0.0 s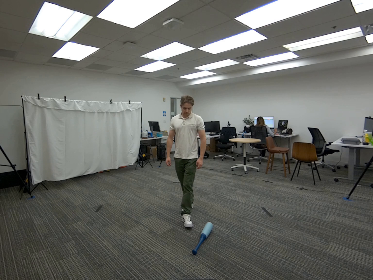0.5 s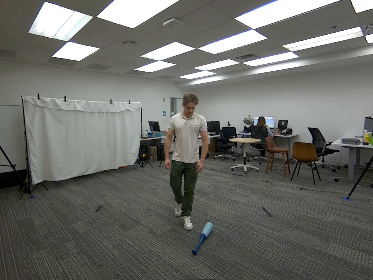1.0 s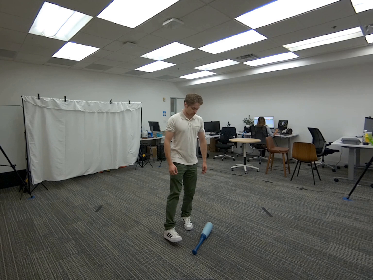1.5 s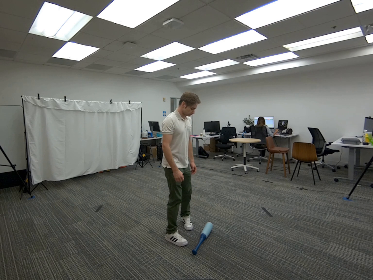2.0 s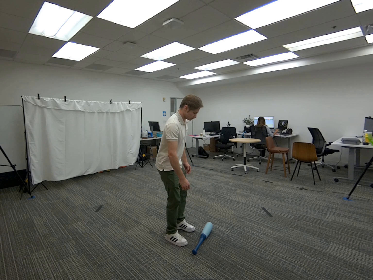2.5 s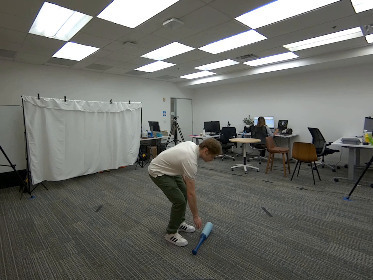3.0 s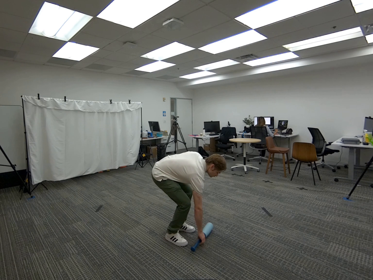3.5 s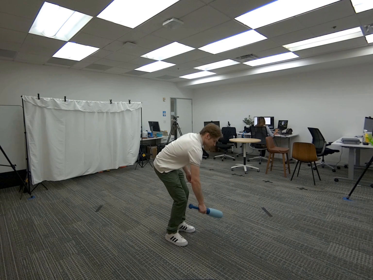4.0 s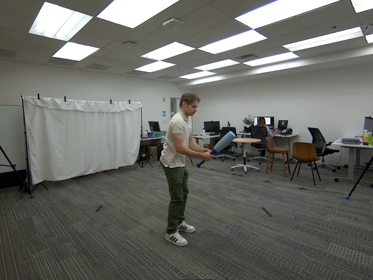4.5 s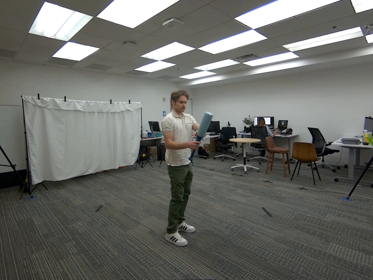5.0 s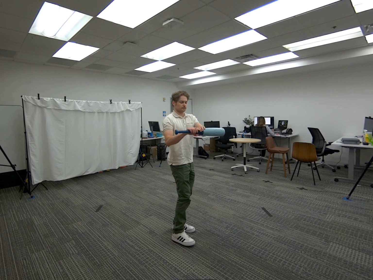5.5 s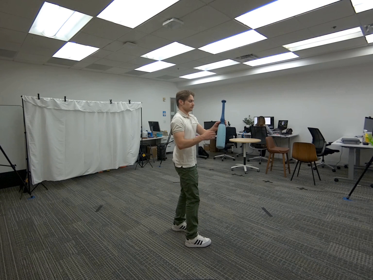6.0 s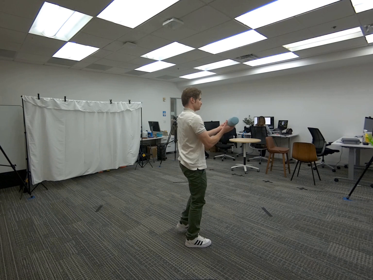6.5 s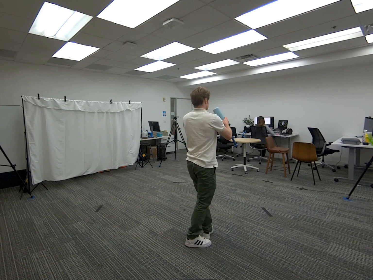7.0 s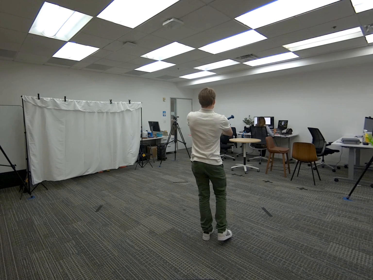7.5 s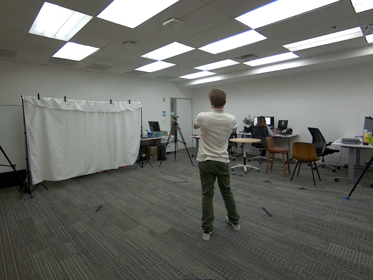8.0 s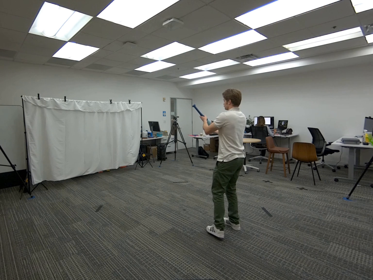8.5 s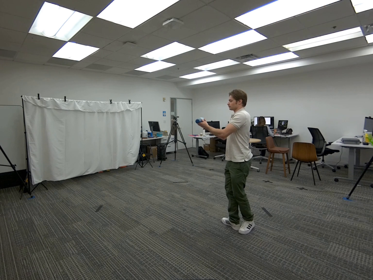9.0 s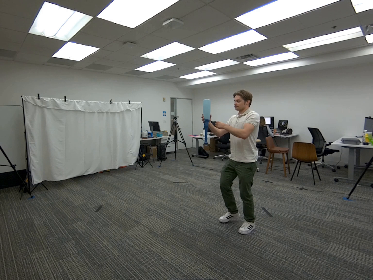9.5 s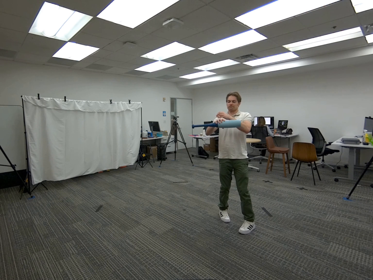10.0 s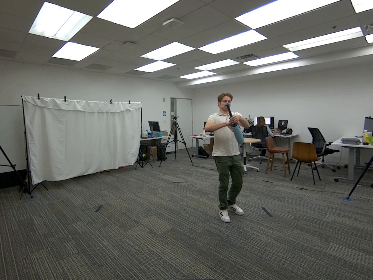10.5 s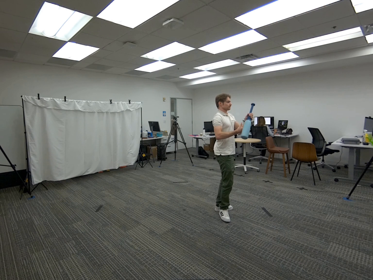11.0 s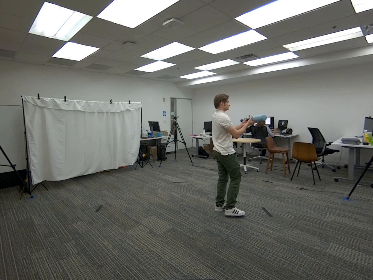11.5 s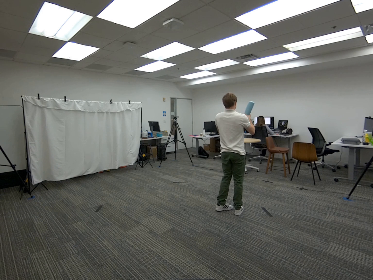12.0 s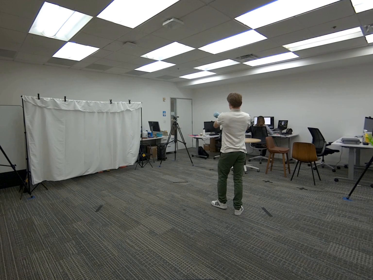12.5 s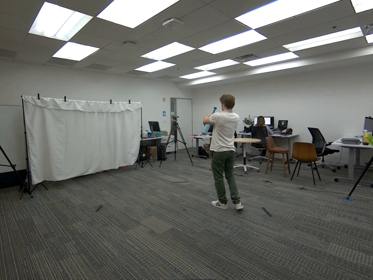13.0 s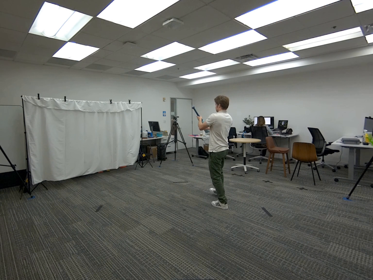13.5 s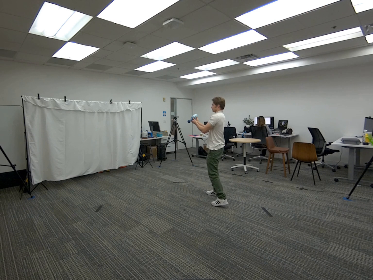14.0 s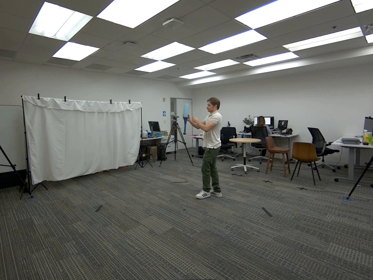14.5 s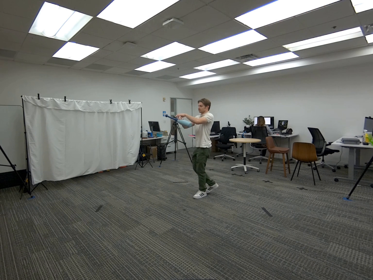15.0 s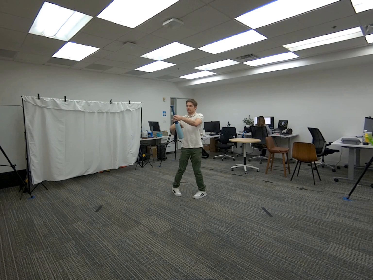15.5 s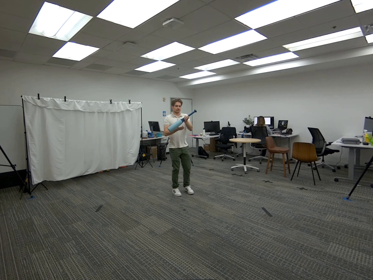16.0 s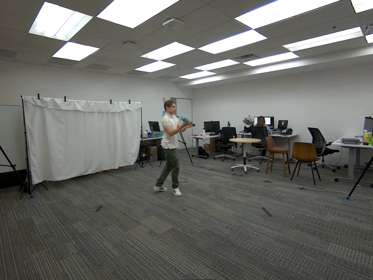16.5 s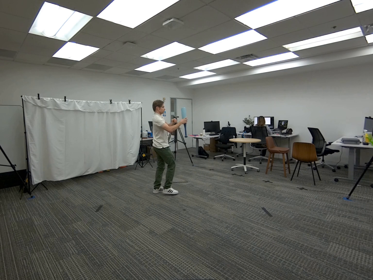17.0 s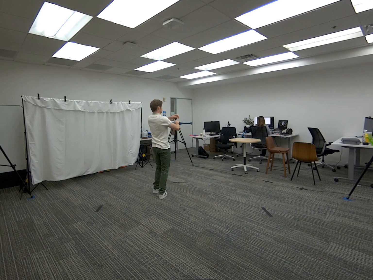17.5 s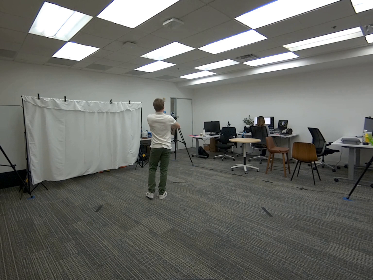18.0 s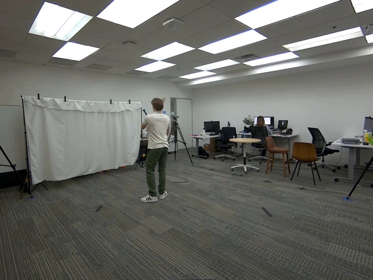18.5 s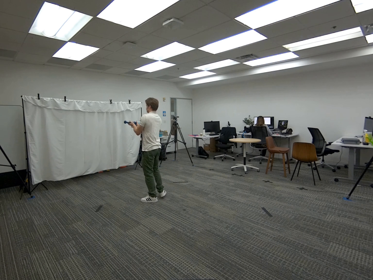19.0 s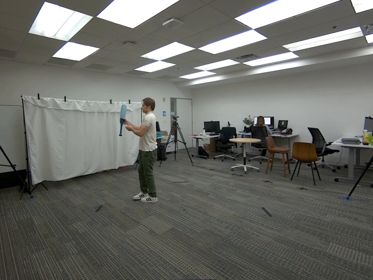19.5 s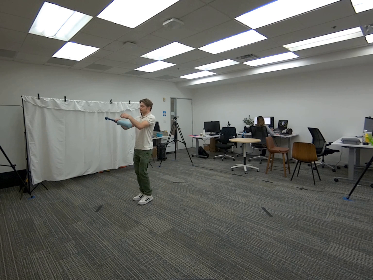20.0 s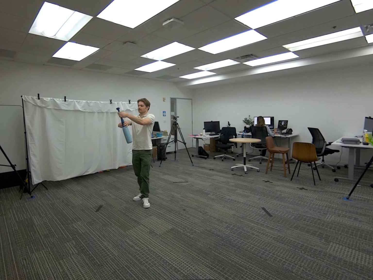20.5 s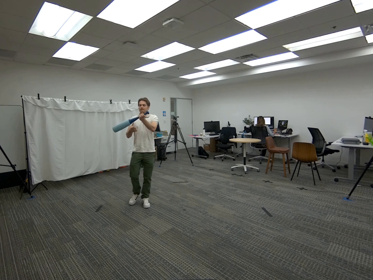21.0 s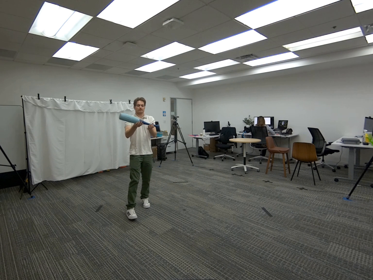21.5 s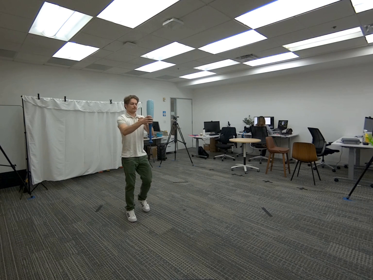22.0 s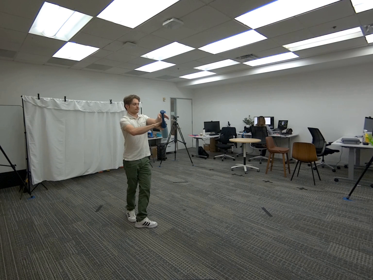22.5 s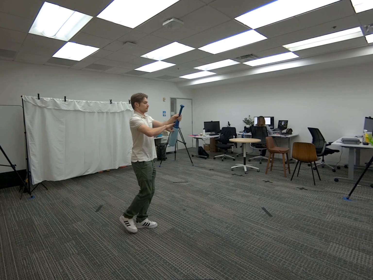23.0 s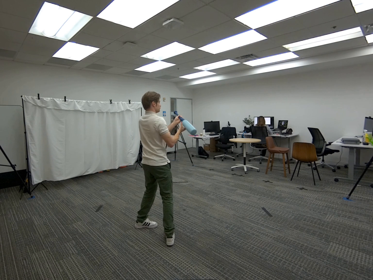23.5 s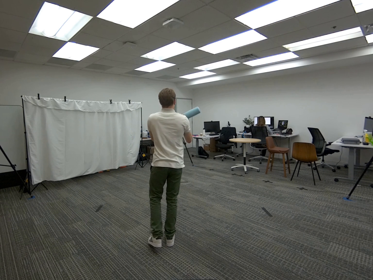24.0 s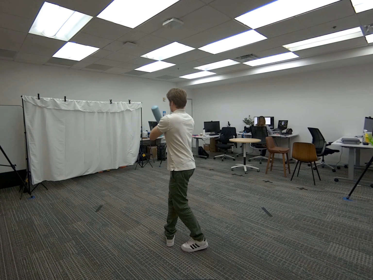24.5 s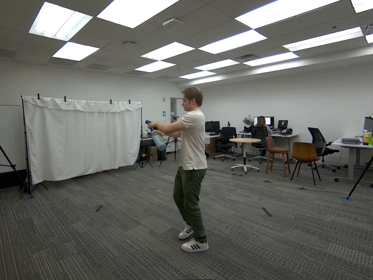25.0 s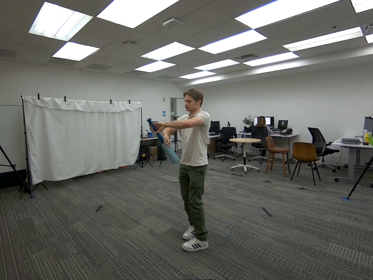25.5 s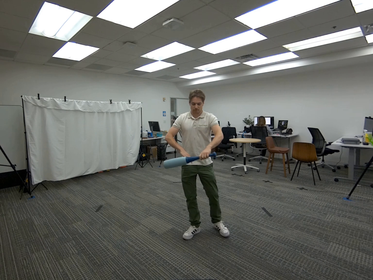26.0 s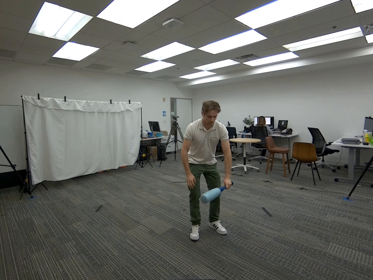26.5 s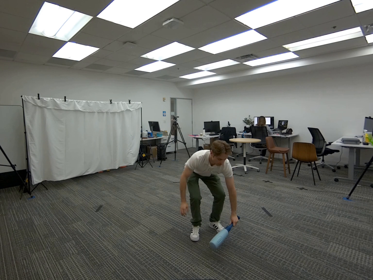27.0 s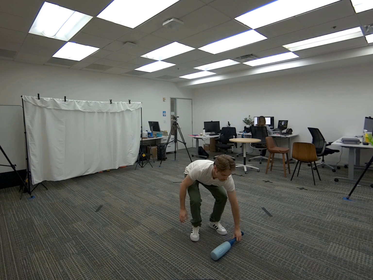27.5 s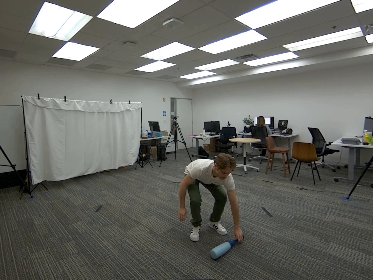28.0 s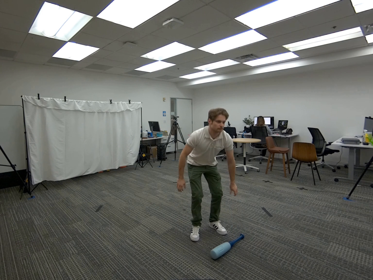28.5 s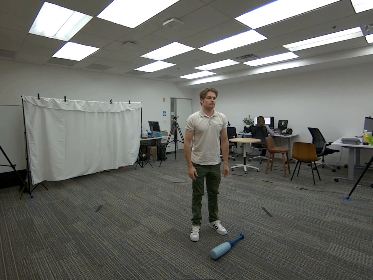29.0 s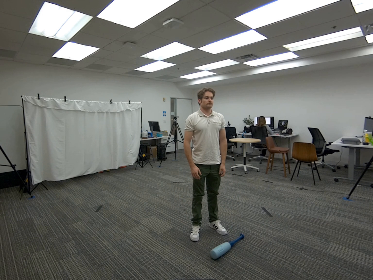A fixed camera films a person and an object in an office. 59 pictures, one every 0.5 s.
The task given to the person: Walk over to the baseball bat and pick up the baseball bat. Slowly begin to rotate the baseball bat and yourself around the bounding area so that every camera gets a visual of the baseball bat.
